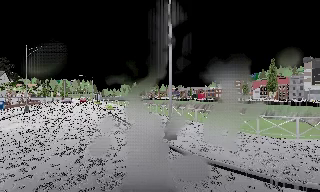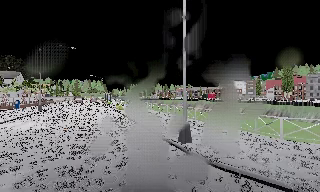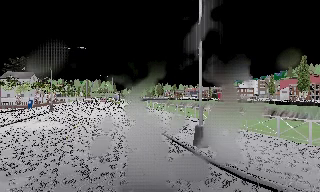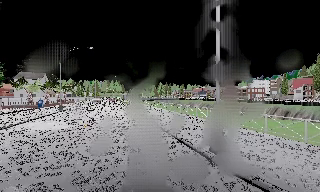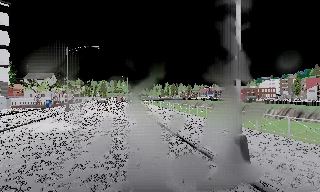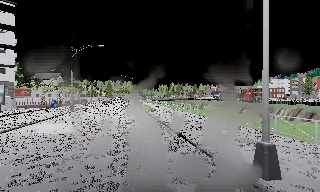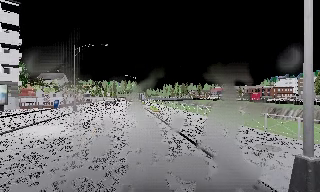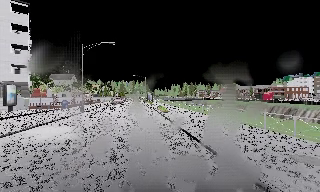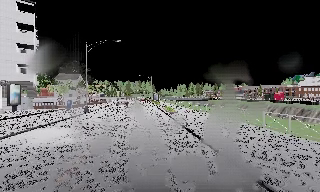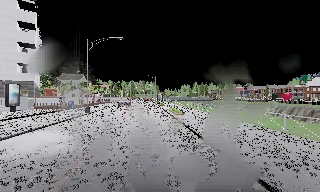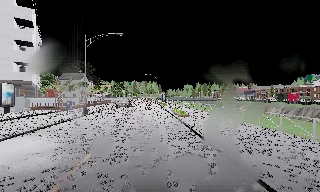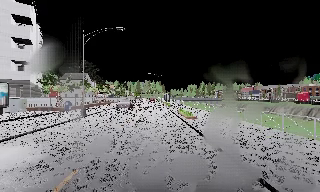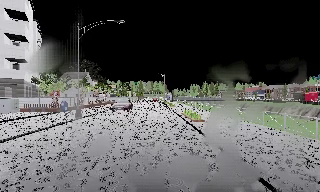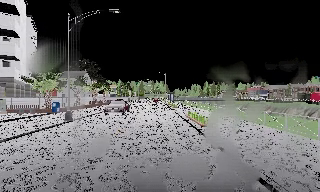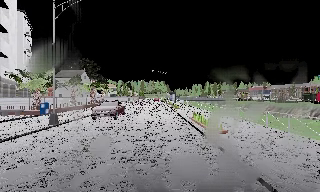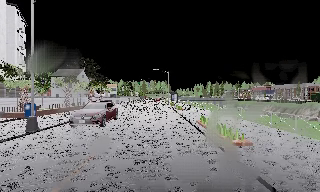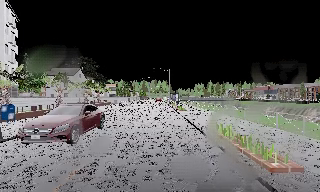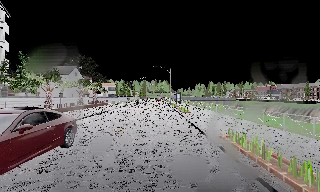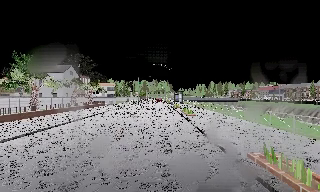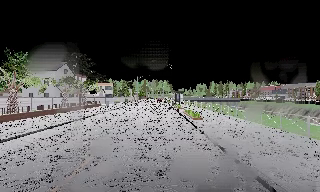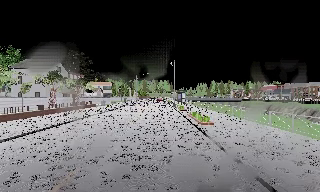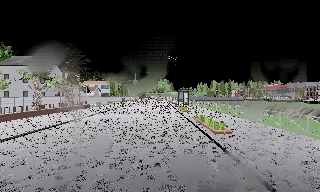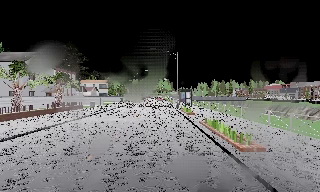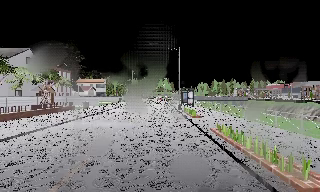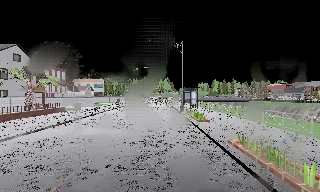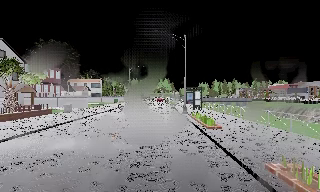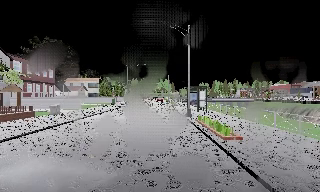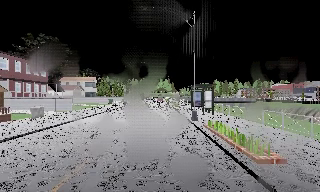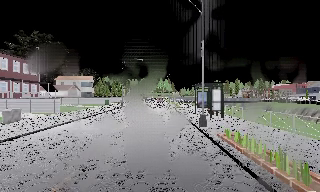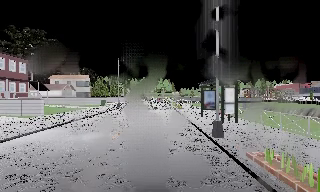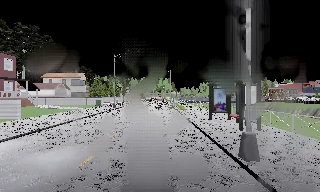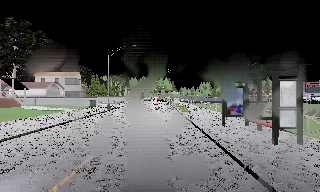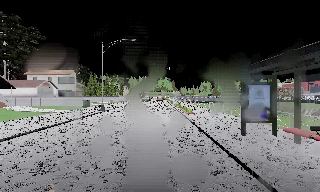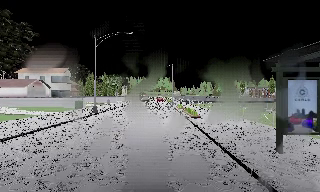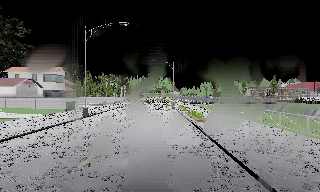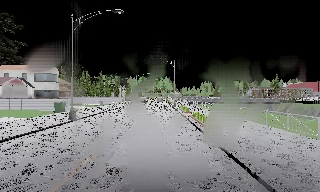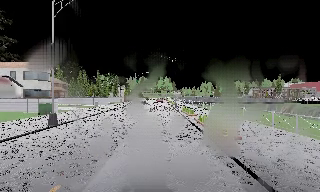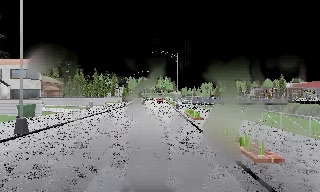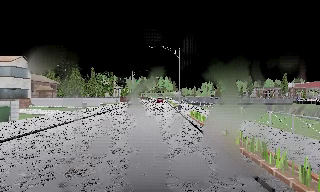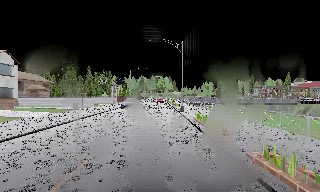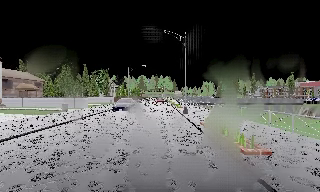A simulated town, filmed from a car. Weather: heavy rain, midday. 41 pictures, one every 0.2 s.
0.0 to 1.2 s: The camera pans to its left, which is counterclockwise from overhead, by about 15 degrees. It travels forward, about 3.5 m, so what stands in front looms larger. It gains speed.
1.2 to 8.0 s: The scene slides to the right, as the camera pans about 10 degrees to its left. It travels forward, about 65 m, so what stands in front looms larger.
The film runs forward here.
